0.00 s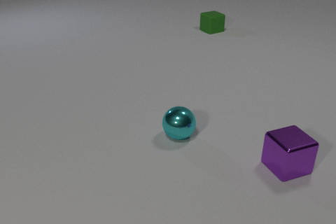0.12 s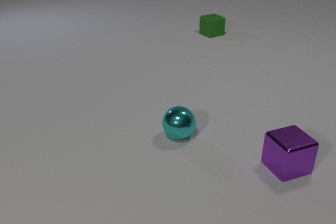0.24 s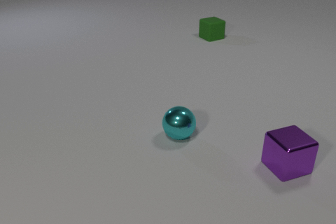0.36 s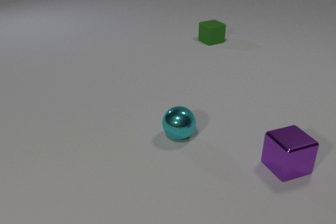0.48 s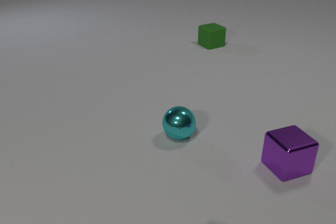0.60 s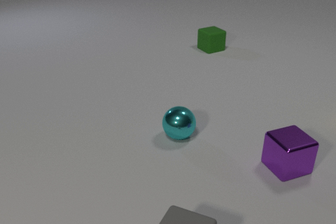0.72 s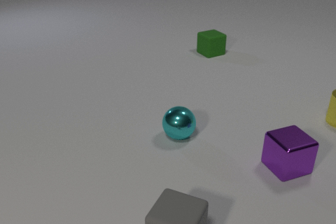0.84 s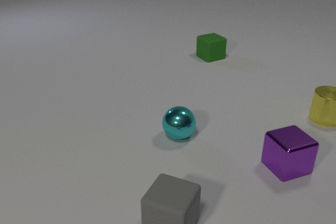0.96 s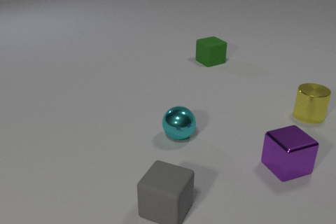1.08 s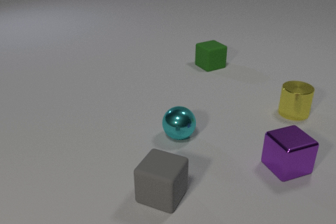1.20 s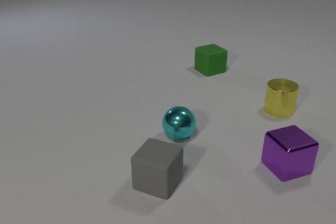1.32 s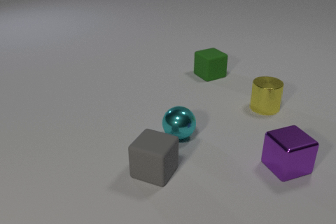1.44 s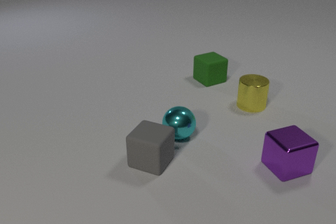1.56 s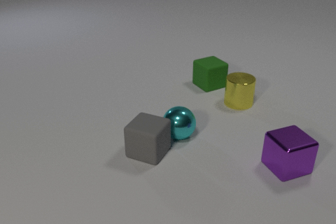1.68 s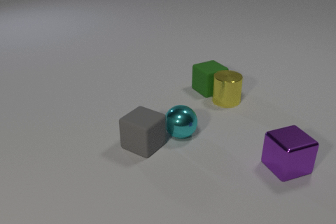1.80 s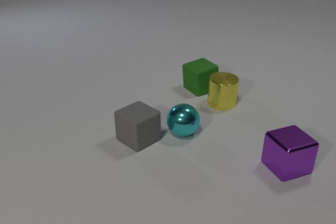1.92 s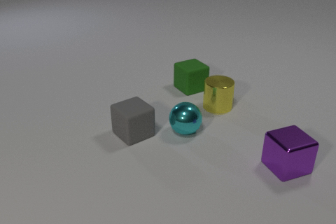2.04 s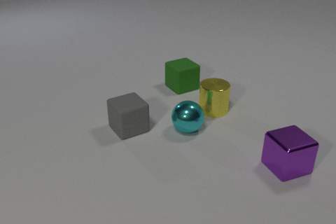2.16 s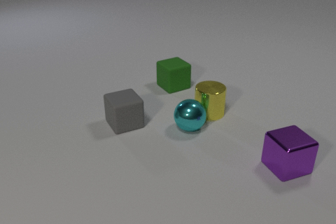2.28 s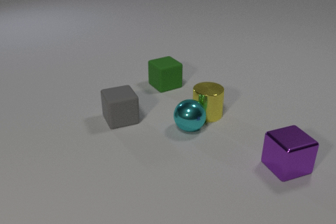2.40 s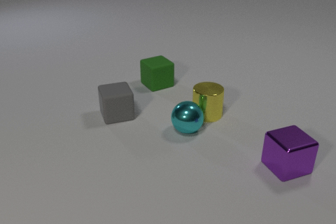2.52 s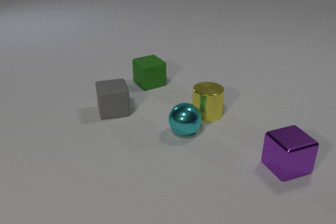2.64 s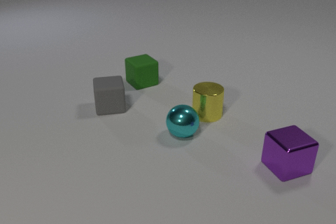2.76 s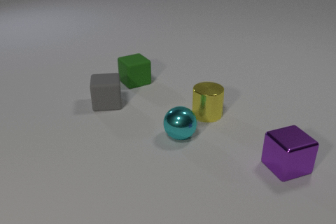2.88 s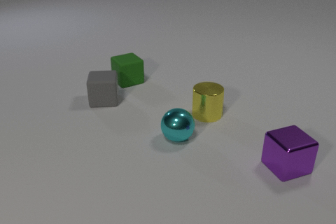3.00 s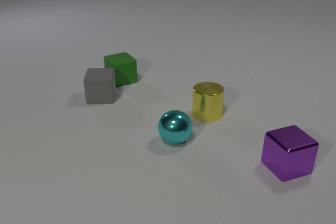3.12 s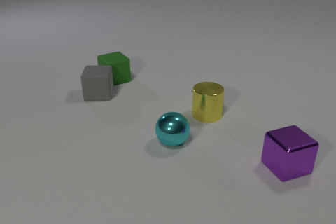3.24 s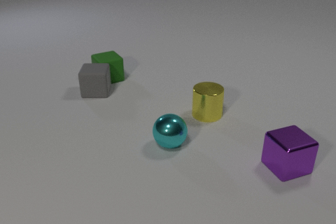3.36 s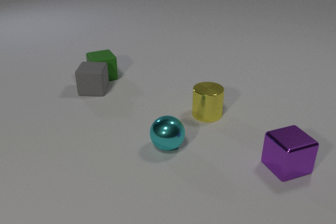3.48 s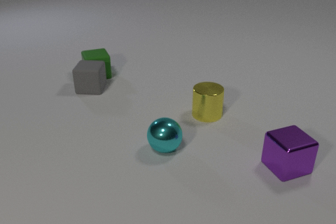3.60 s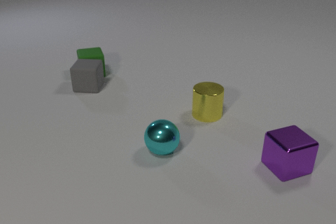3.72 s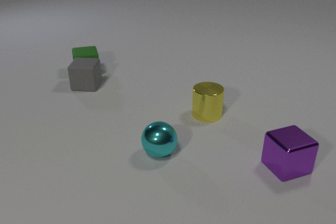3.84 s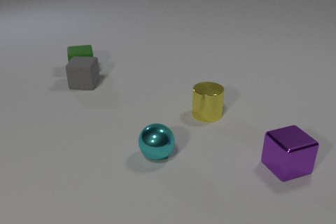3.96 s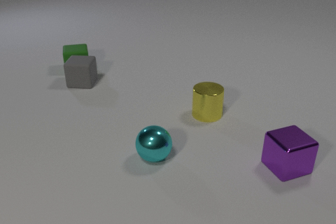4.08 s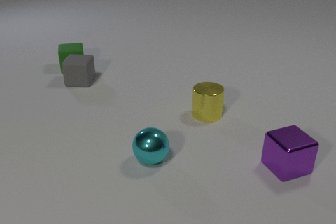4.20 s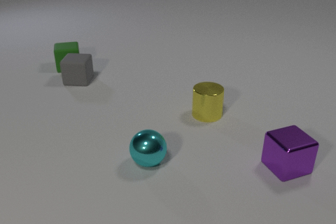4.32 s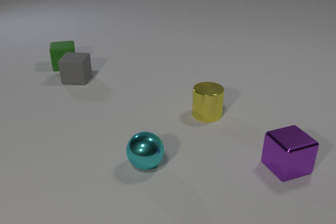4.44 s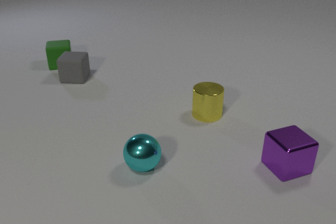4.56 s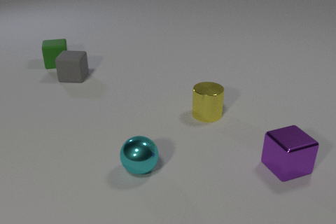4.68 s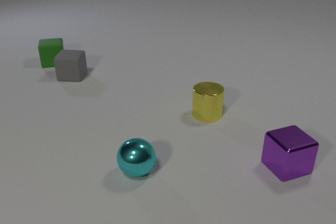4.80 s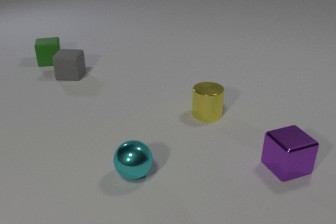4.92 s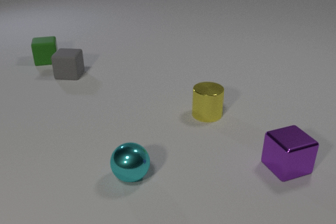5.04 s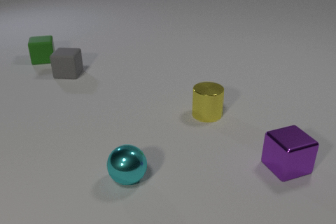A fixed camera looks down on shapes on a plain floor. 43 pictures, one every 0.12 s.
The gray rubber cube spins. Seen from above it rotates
clockwise.
The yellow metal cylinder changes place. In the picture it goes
to the left.
0.00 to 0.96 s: The yellow metal cylinder comes in at the right edge, slides to the left. The green rubber cube slides toward the camera. The gray rubber cube comes in at the bottom edge, slides away from the camera.
0.96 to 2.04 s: The yellow metal cylinder slides to the left. The green rubber cube slides toward the camera and to the left. The gray rubber cube slides away from the camera, spins so that its near face slides to the left, clockwise seen from above. The cyan metal sphere rolls away from the camera and to the right. The gray rubber cube and the cyan metal sphere collide. The yellow metal cylinder and the green rubber cube collide.
2.04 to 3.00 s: The yellow metal cylinder slides toward the camera and to the left. The green rubber cube slides to the left. The gray rubber cube slides away from the camera and to the left, spins clockwise seen from above by about 30 degrees, its near face sliding to the left. The cyan metal sphere rolls toward the camera and to the left. The yellow metal cylinder and the cyan metal sphere collide.
3.00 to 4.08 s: The green rubber cube slides to the left and away from the camera. The gray rubber cube slides away from the camera and to the left. The cyan metal sphere rolls toward the camera and to the left. The green rubber cube and the gray rubber cube collide.
4.08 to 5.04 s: The green rubber cube slides away from the camera and to the left. The gray rubber cube slides away from the camera and to the left. The cyan metal sphere rolls toward the camera and to the left.
What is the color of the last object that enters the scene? yellow.
What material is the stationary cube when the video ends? metal.
Are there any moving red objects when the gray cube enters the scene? no.
